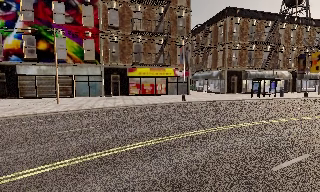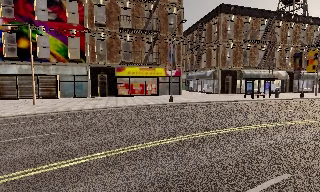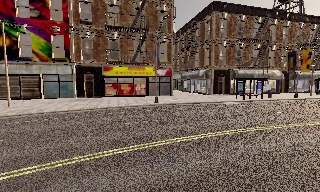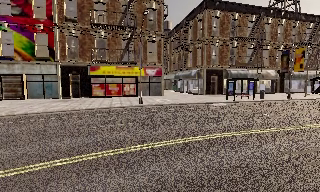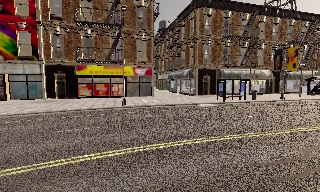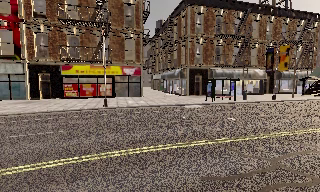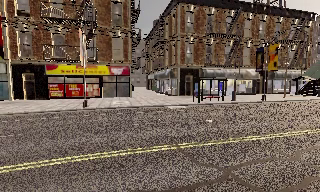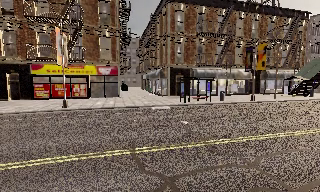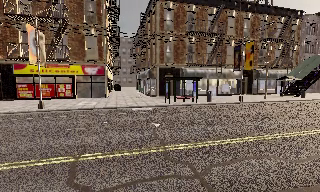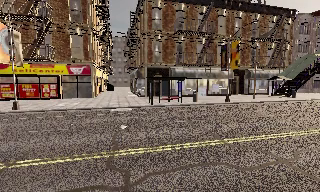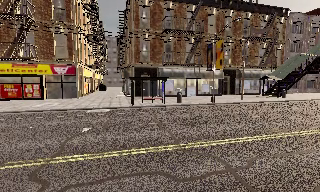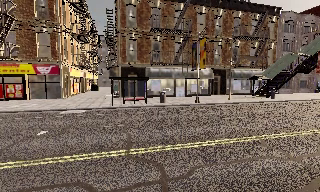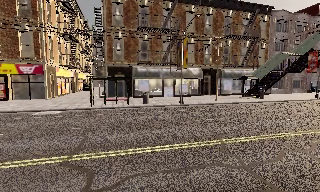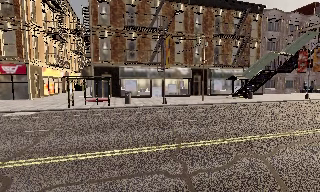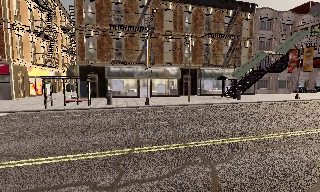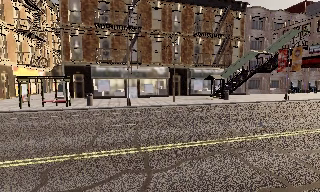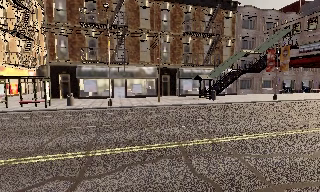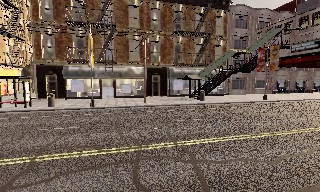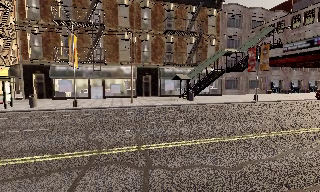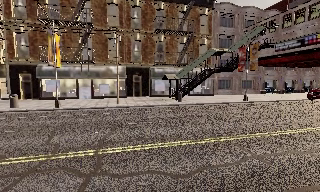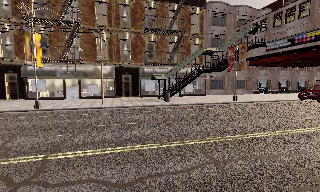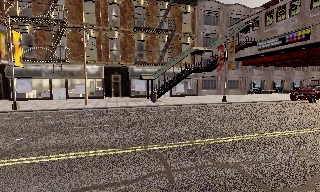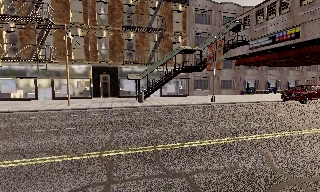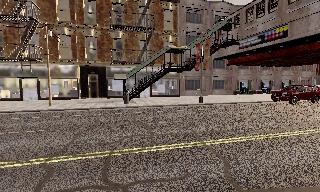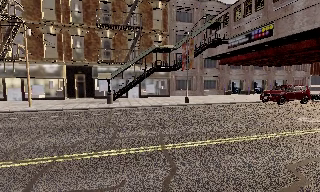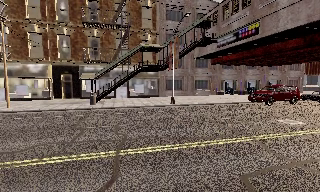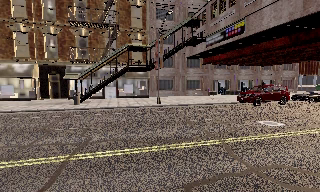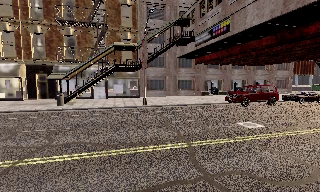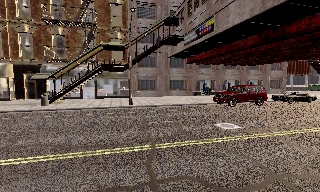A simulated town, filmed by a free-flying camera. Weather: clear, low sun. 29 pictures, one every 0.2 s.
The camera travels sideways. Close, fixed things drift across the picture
to the left.
0.0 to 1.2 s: The camera travels to its right and forward, about 11 m, so close, fixed things drift to the left.
1.2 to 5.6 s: The camera travels to its right, about 35 m, so close, fixed things drift to the left.
The film runs forward here.
